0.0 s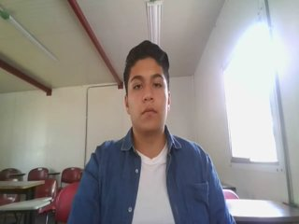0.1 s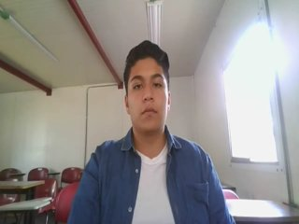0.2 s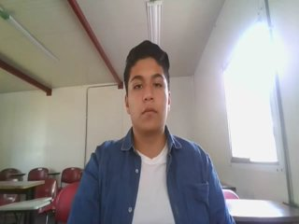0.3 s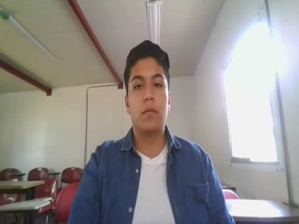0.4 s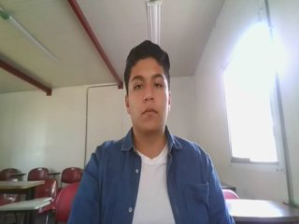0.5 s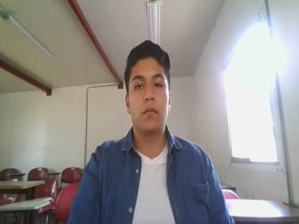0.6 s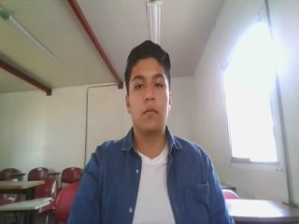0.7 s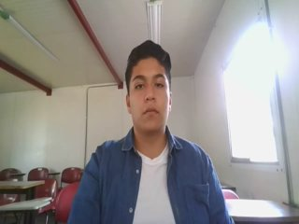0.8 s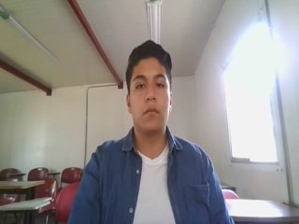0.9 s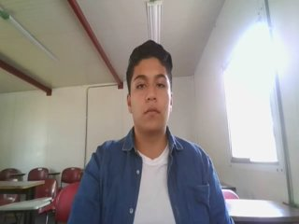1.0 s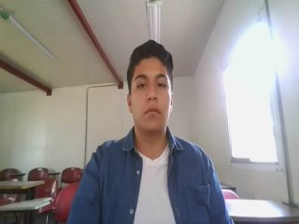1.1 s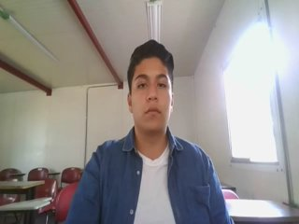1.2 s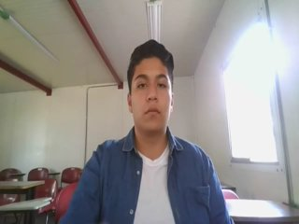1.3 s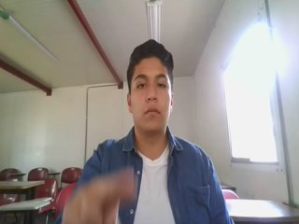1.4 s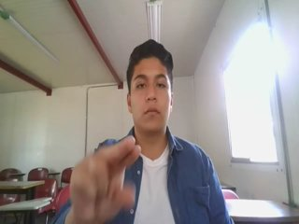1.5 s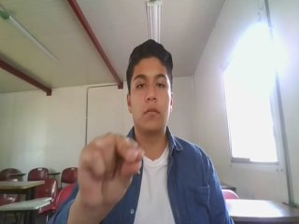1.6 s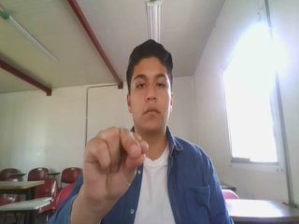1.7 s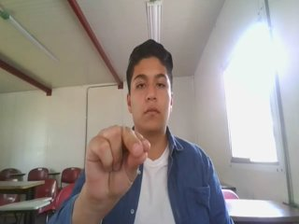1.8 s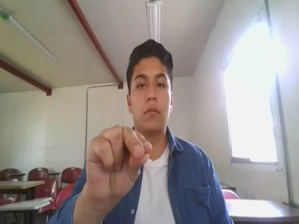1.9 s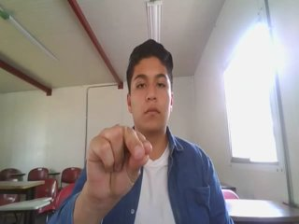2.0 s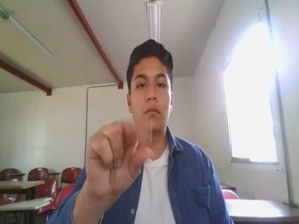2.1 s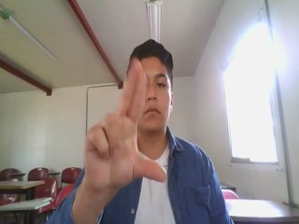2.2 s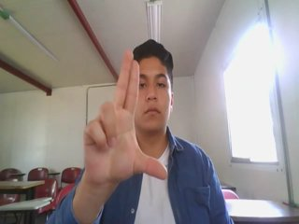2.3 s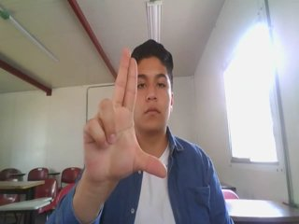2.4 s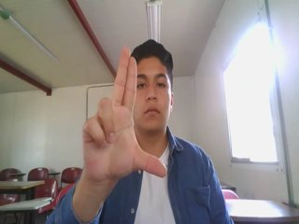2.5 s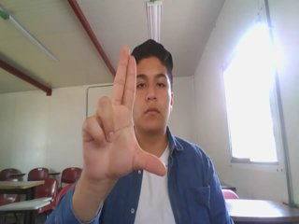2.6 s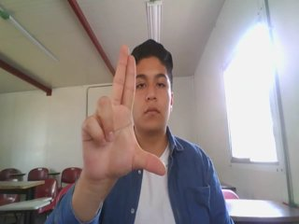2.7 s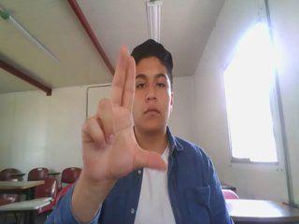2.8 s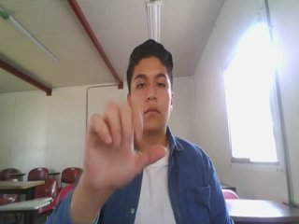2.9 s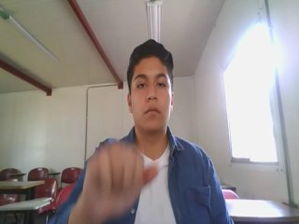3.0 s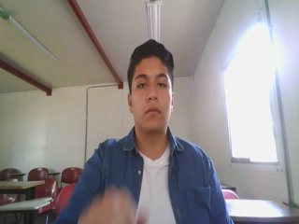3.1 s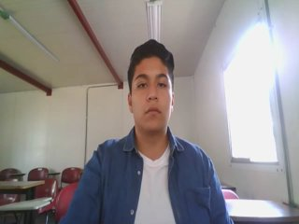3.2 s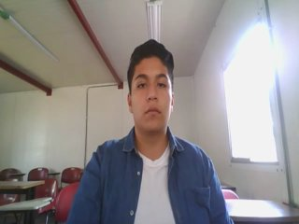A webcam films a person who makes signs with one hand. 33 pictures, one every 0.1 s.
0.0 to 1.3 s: Non-gesture.
1.4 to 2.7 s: Zoom in.
2.8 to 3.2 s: Non-gesture.
